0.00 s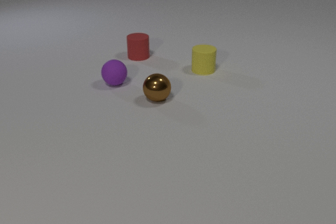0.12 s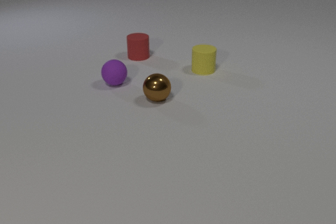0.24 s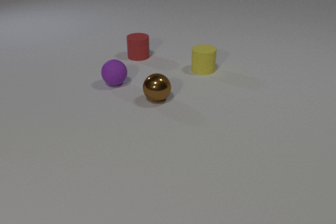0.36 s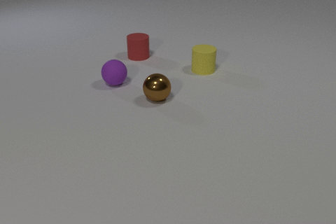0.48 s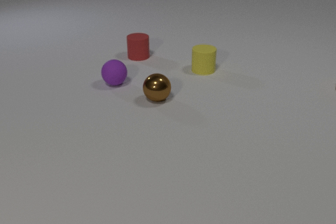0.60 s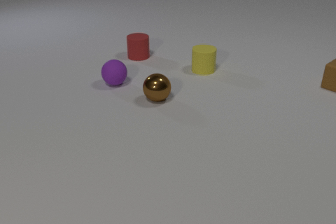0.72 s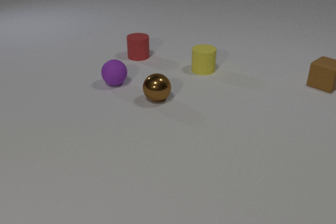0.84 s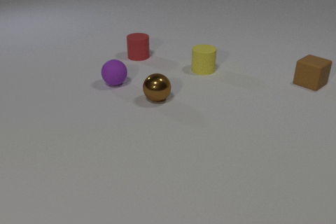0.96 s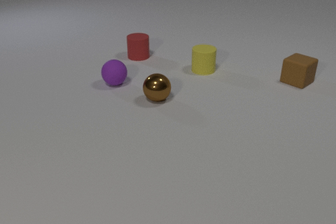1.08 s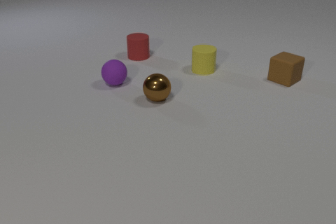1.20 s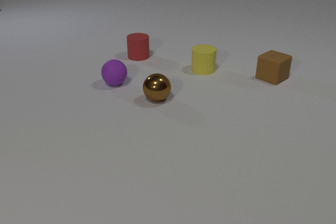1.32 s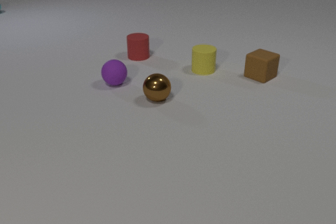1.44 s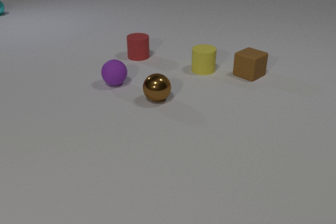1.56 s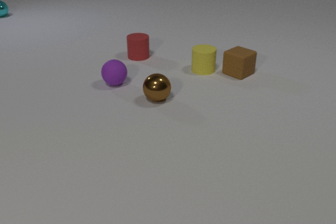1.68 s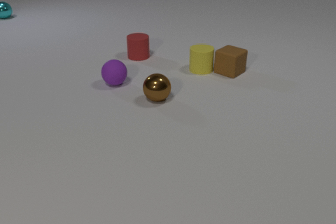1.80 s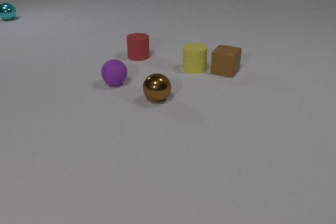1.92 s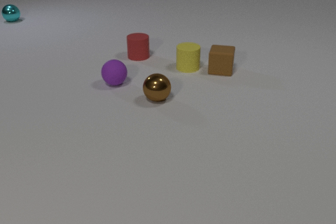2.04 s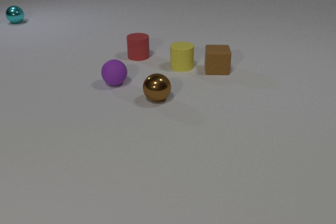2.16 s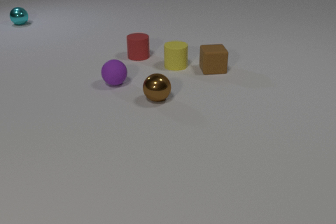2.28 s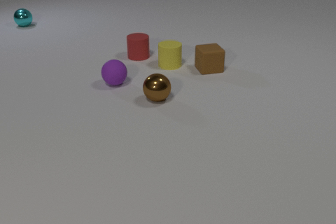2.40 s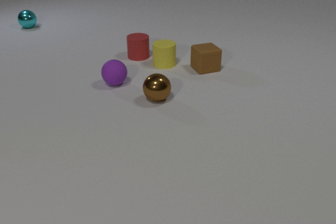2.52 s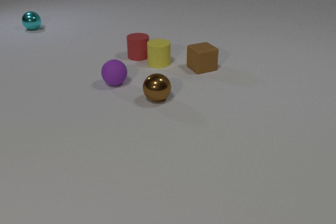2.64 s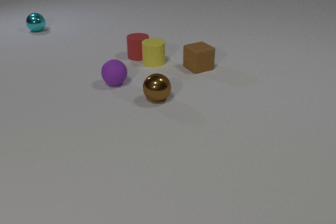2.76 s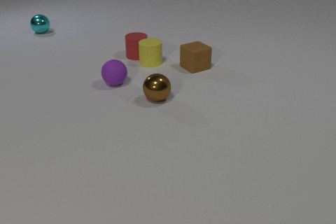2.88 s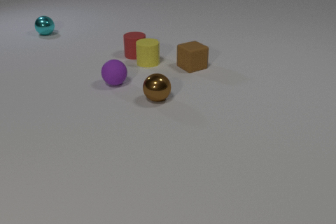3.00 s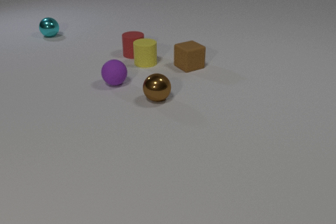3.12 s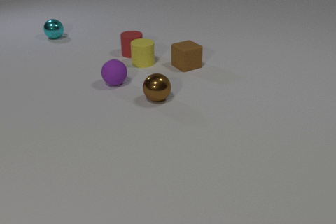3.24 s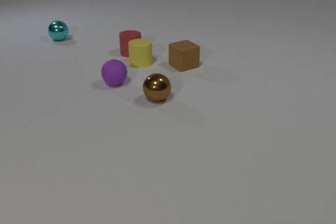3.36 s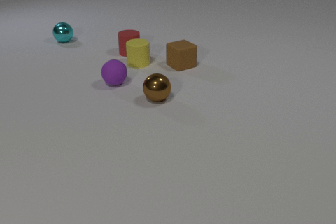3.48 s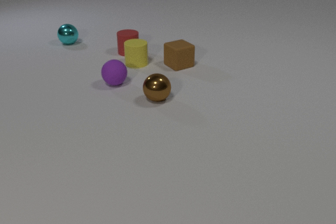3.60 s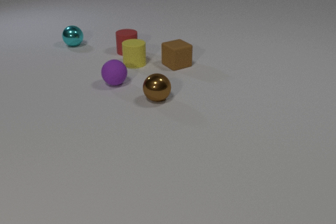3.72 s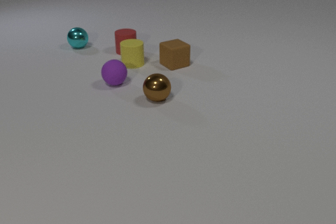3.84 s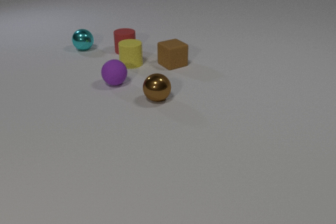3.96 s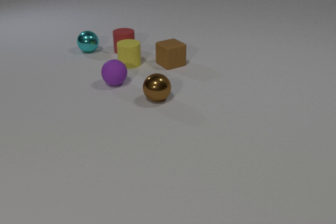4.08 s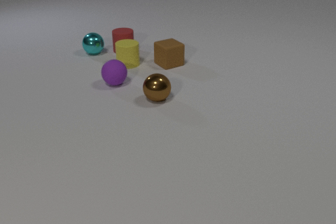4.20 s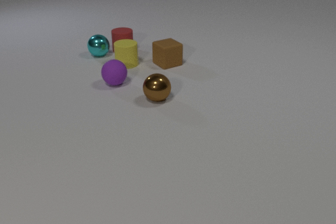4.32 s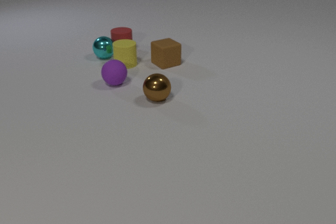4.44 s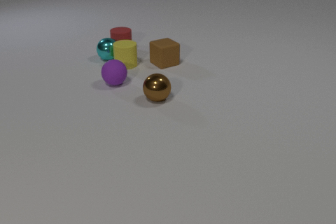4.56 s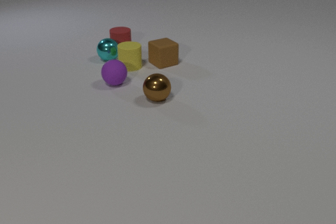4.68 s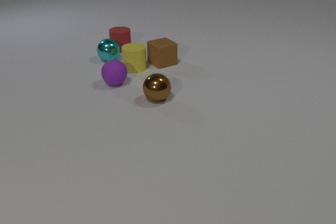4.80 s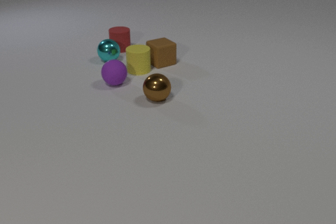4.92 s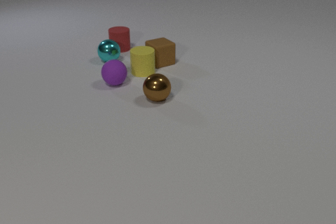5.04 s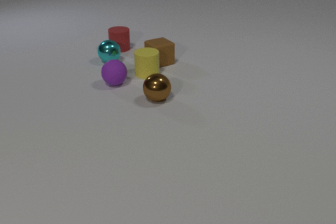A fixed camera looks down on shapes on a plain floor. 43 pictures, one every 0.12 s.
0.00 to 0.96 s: The brown rubber cube comes in at the right edge, slides to the left.
0.96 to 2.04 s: The brown rubber cube slides to the left, spins counterclockwise seen from above by about 45 degrees, its near face sliding to the right. The yellow rubber cylinder slides to the left. The cyan metal sphere comes in at the left edge, rolls toward the camera and to the right. The brown rubber cube and the yellow rubber cylinder collide.
2.04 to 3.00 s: The brown rubber cube slides to the left, spins counterclockwise seen from above by about 30 degrees, its near face sliding to the right. The yellow rubber cylinder slides to the left. The red rubber cylinder slides away from the camera and to the left. The cyan metal sphere rolls toward the camera and to the right. The yellow rubber cylinder and the red rubber cylinder collide.
3.00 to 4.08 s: The brown rubber cube slides to the left. The yellow rubber cylinder slides to the left. The red rubber cylinder slides away from the camera and to the left. The cyan metal sphere rolls toward the camera and to the right.
4.08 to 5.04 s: The brown rubber cube slides to the left. The yellow rubber cylinder slides toward the camera and to the right. The red rubber cylinder slides away from the camera. The cyan metal sphere rolls toward the camera and to the right. The yellow rubber cylinder and the cyan metal sphere collide.
What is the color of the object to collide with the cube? yellow.
How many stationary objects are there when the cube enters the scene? 4.
How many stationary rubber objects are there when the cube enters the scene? 3.
